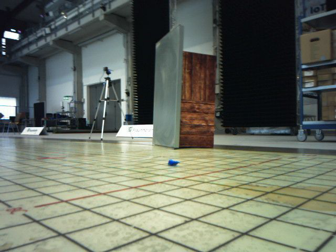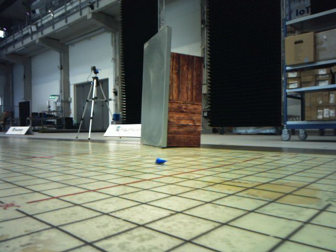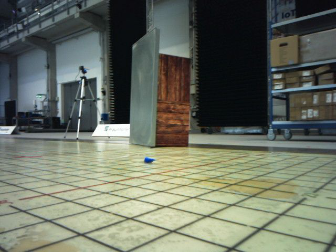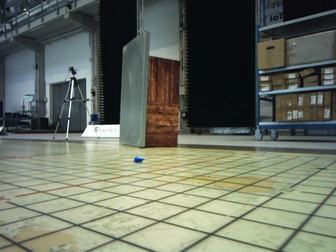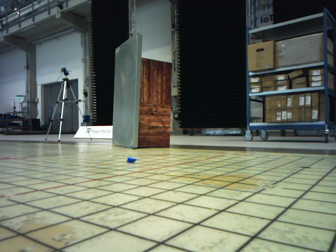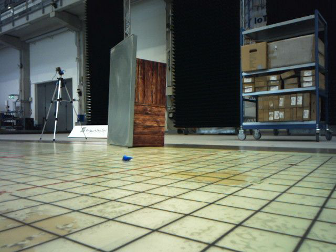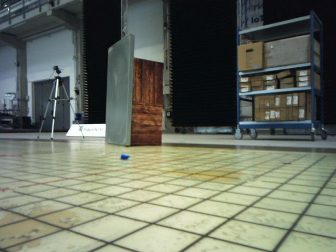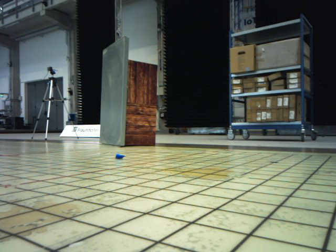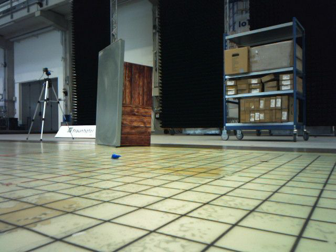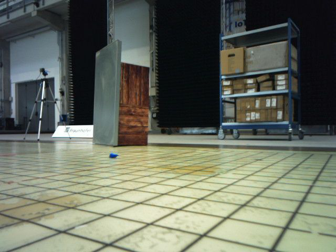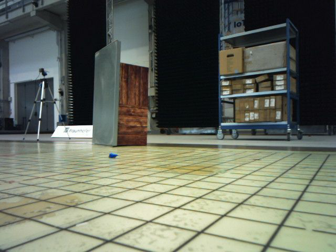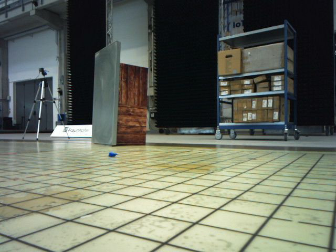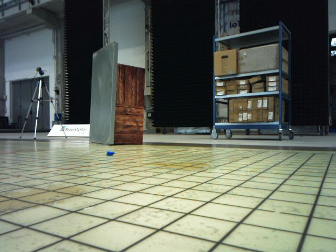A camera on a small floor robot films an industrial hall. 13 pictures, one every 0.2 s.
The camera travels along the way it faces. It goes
backward.
0.0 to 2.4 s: The camera pans to its right, which is clockwise from overhead, by about 15 degrees. It travels backward, about 0.5 m, so what stands in front gets smaller.
The film runs backward here.
